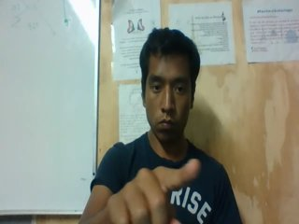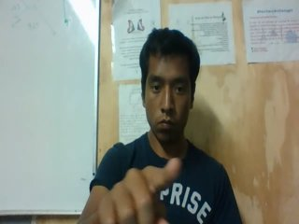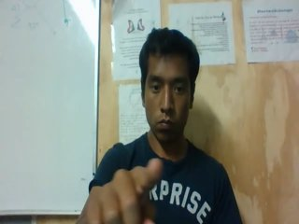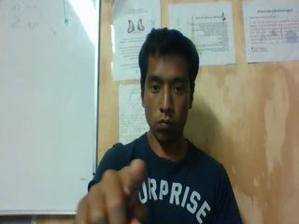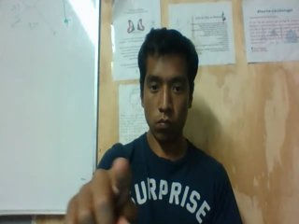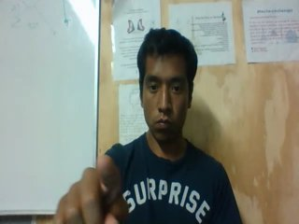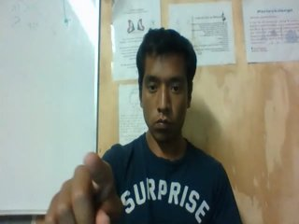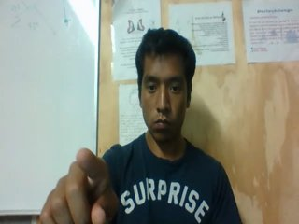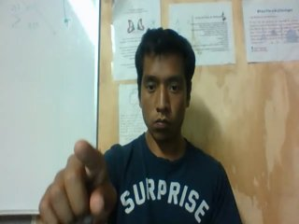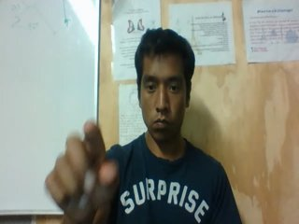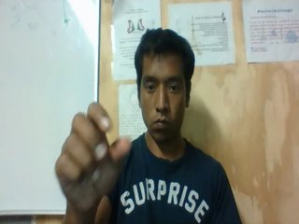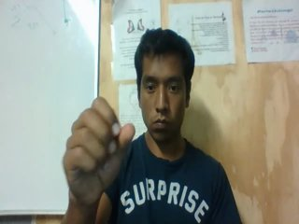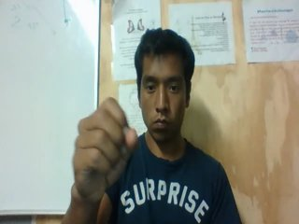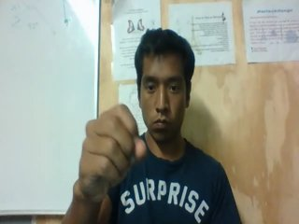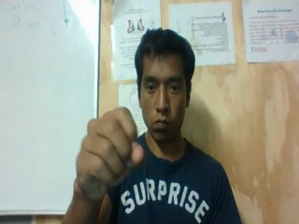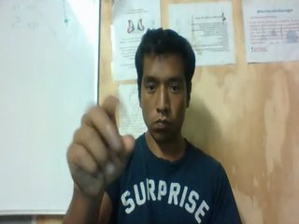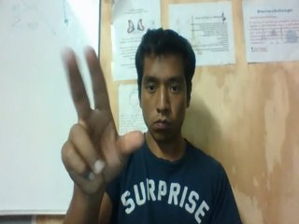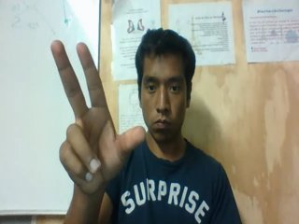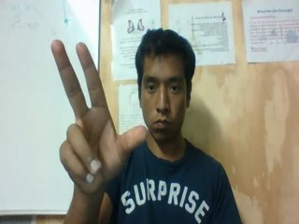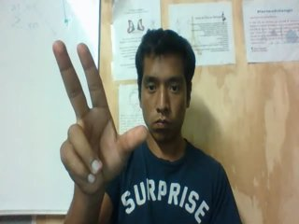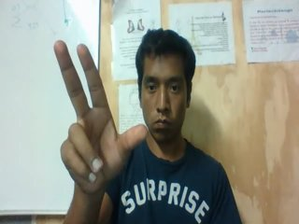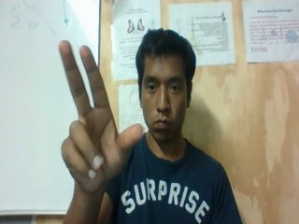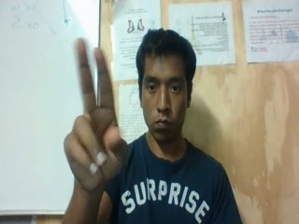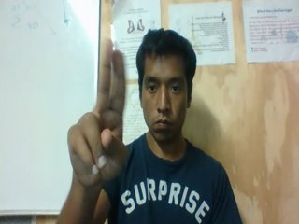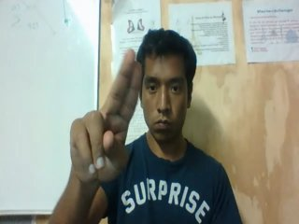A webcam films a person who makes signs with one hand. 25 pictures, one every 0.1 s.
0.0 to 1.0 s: Pointing with one finger.
1.1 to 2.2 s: Zoom in.
